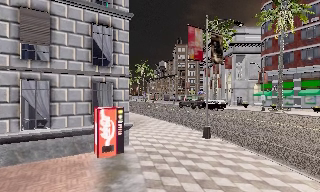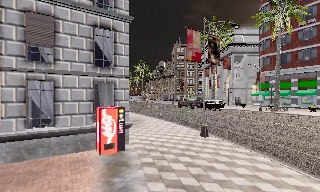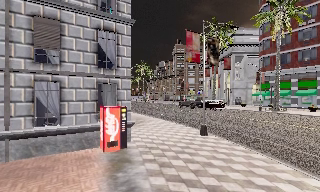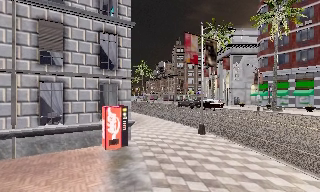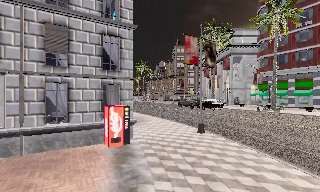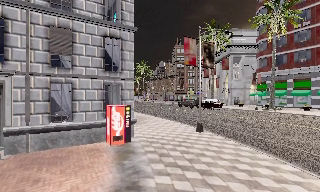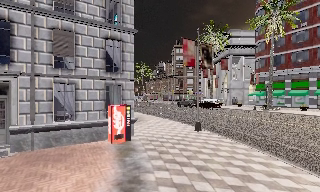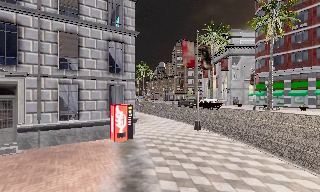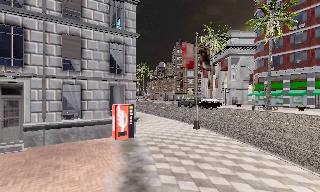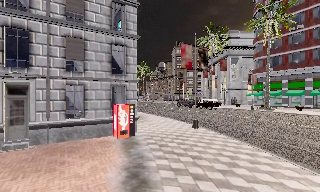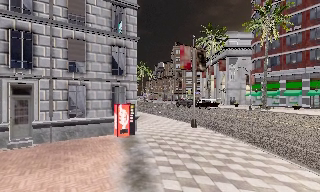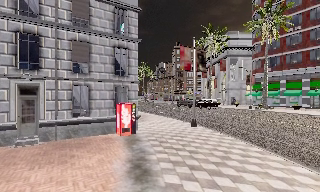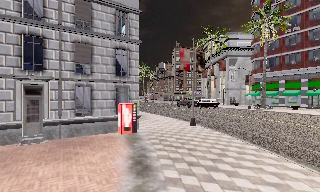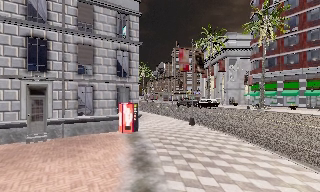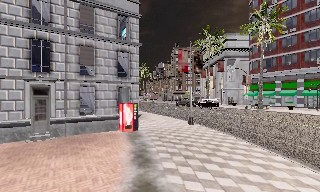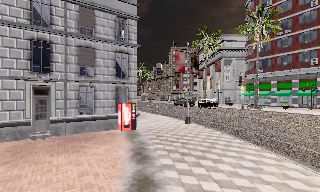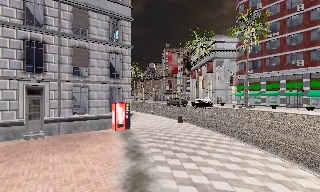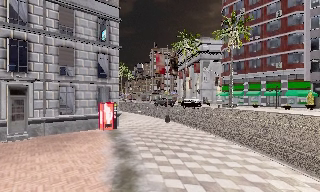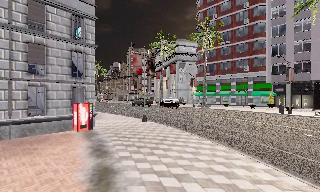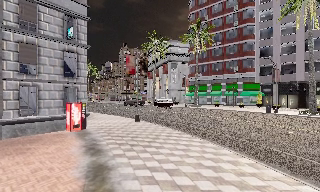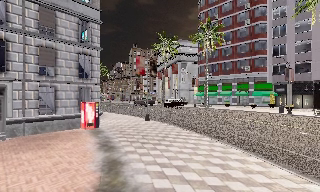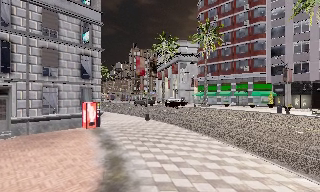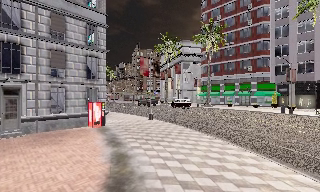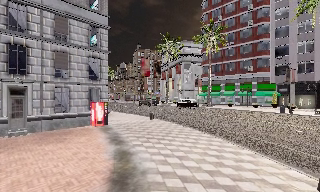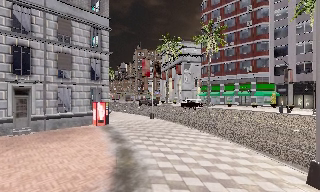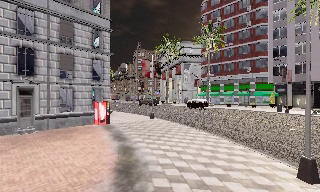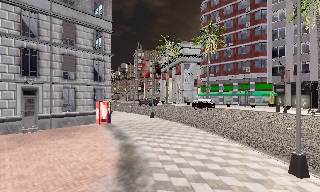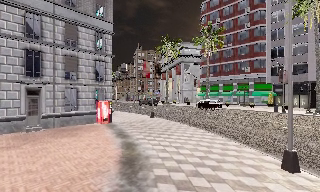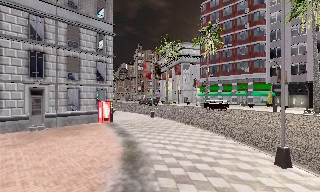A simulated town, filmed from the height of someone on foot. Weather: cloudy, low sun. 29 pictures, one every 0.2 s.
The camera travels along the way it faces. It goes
backward.
0.0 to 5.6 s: The scene slides to the left, as the camera pans about 15 degrees to its right. It travels backward, about 9 m, so what stands in front gets smaller.
The film runs backward here.
